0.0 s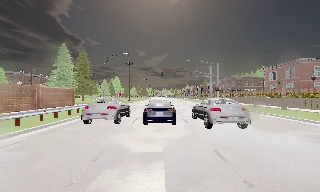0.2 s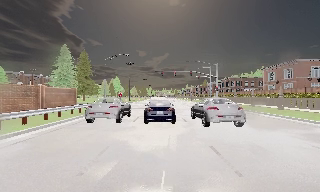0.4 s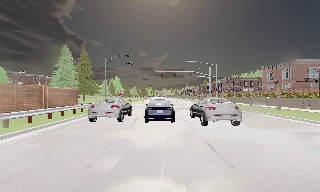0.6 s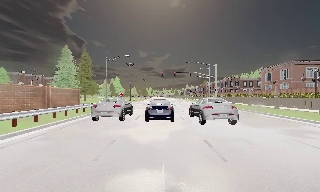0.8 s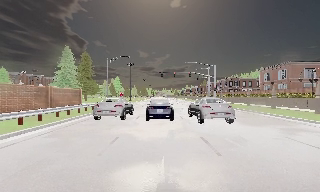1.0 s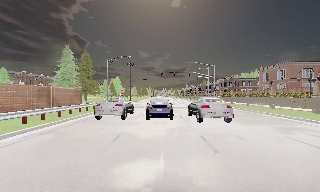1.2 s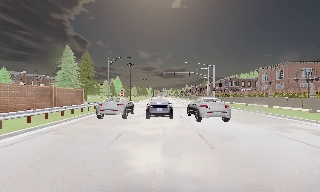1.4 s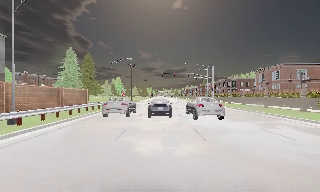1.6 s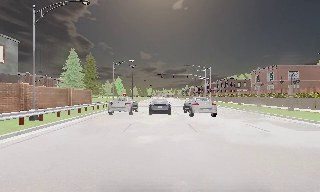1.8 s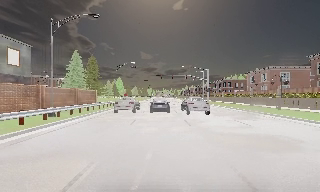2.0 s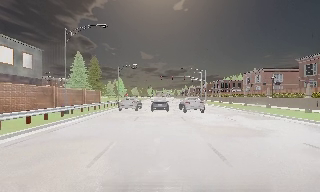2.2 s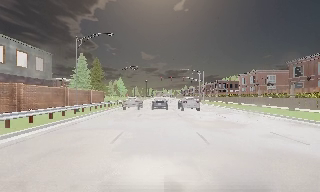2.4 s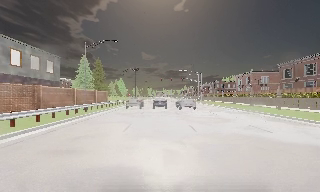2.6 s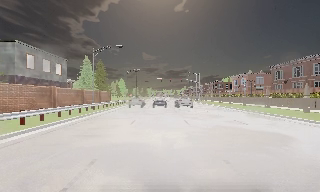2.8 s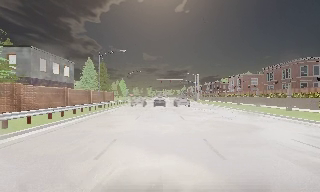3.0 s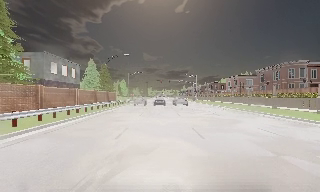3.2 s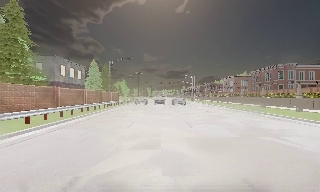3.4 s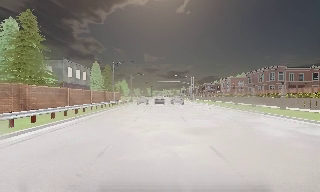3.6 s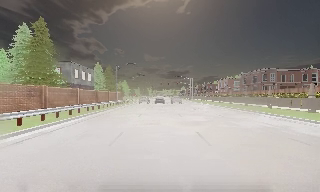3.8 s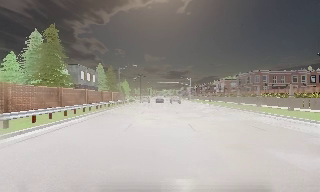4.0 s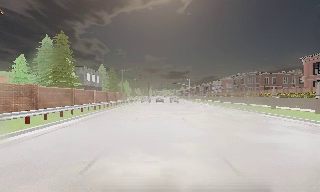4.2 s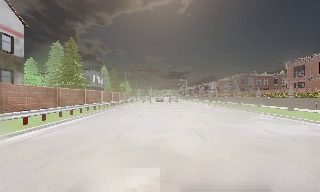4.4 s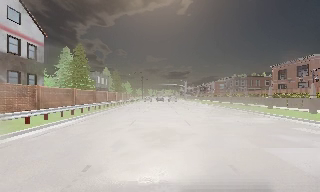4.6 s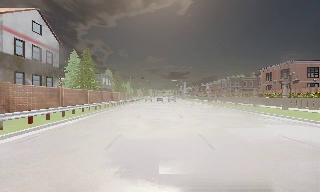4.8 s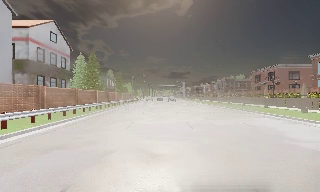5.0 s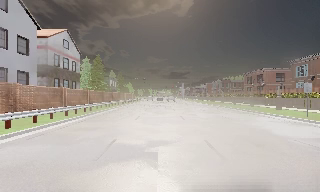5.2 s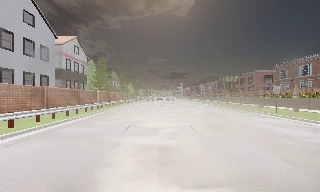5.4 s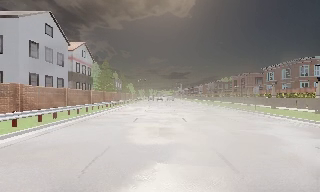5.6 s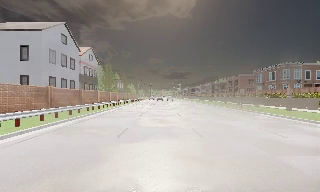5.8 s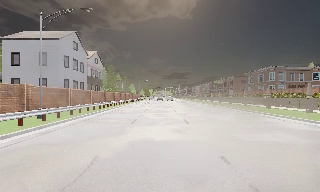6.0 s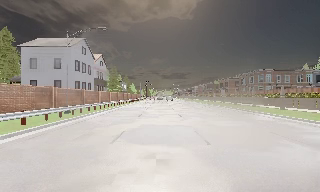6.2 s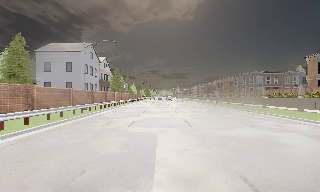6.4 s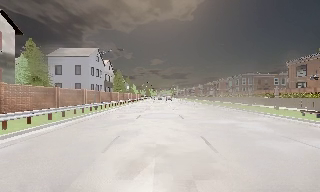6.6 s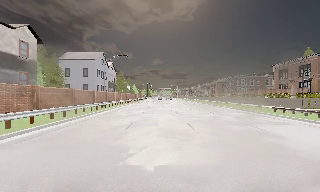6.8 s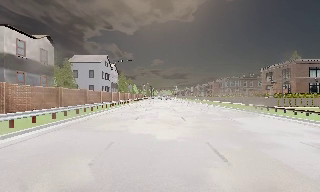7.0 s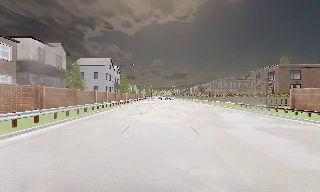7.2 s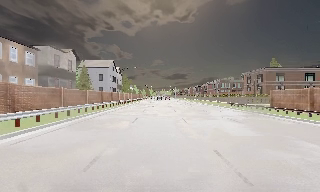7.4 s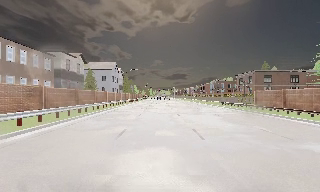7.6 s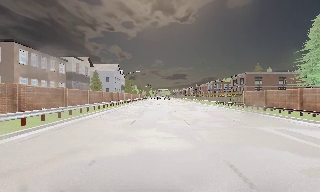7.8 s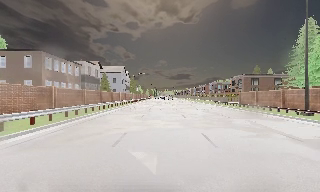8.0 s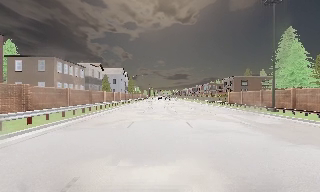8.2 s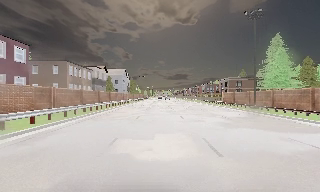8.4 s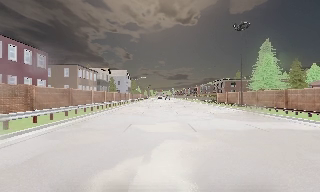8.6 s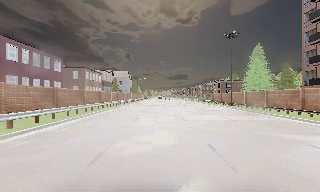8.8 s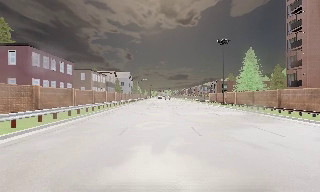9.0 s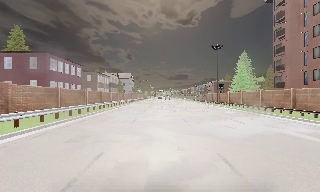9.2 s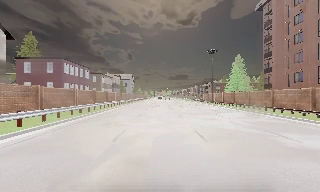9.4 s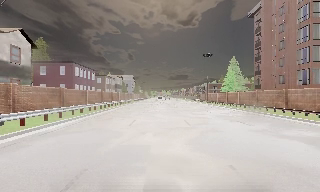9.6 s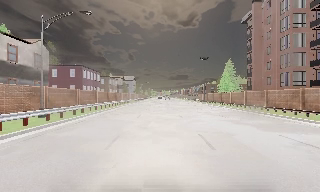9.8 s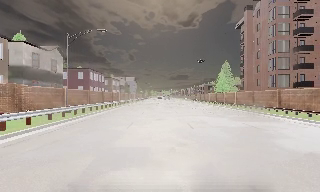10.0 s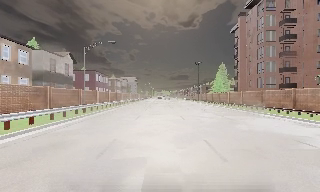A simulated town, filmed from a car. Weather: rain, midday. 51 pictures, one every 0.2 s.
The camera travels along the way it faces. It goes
backward.
0.0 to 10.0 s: The camera travels backward, about 125 m, so what stands in front gets smaller. It gains speed.
The film runs backward here.
